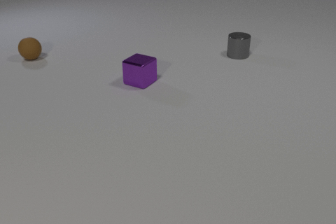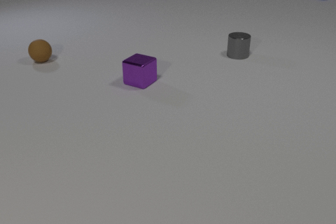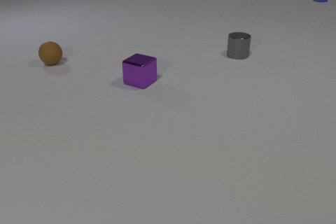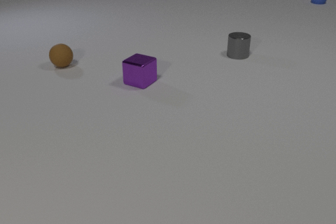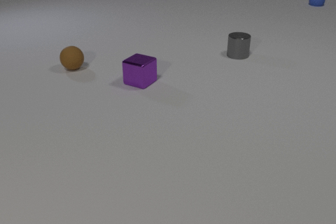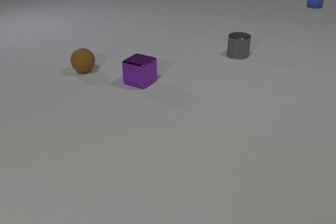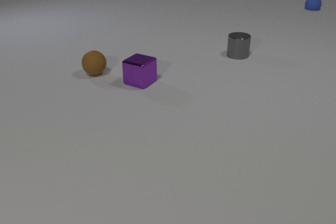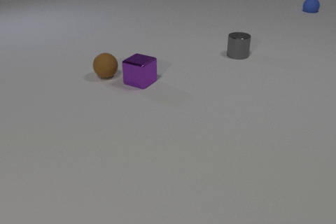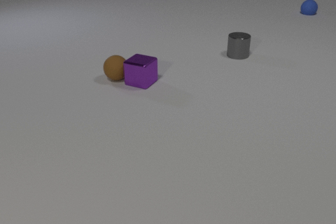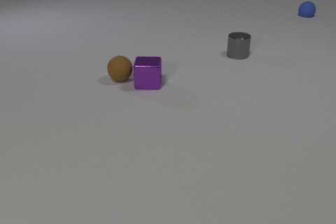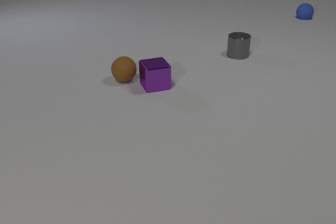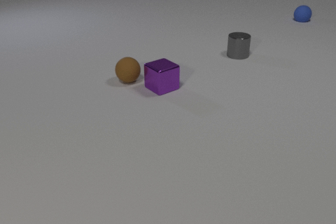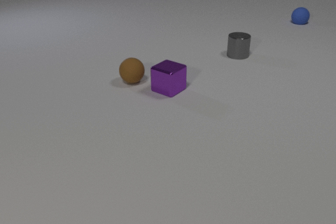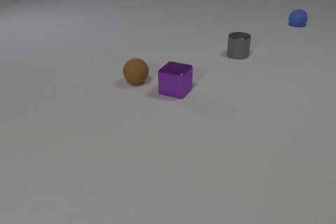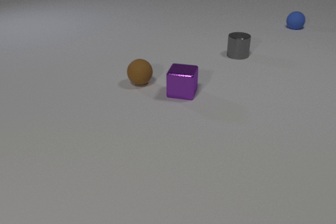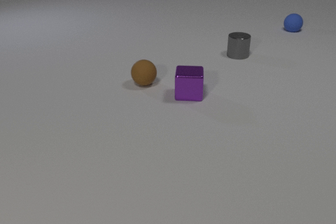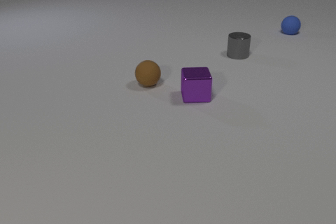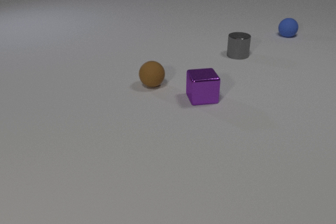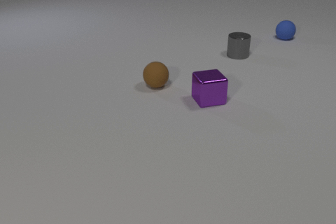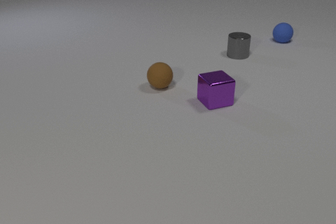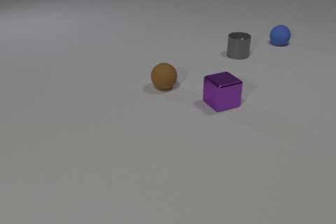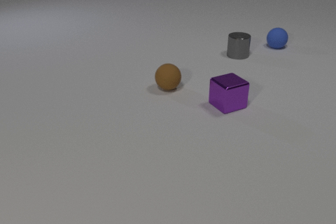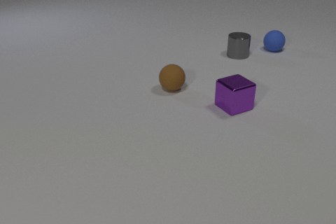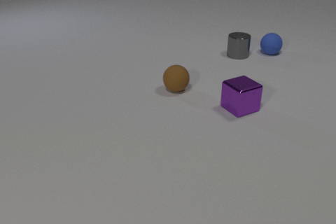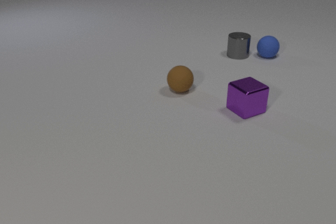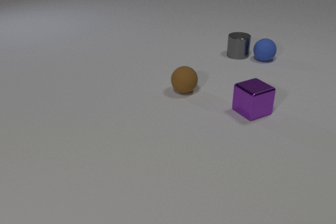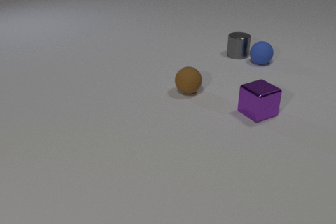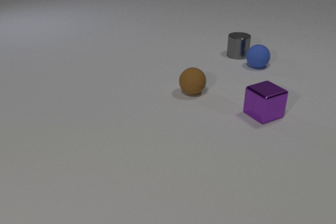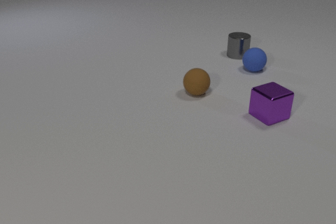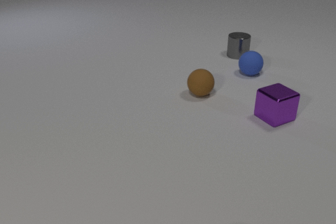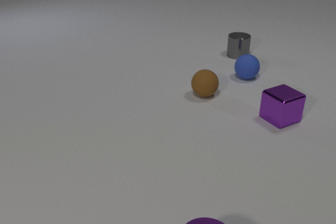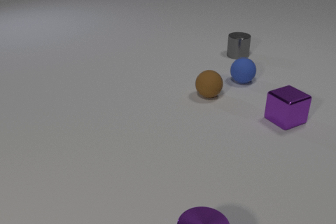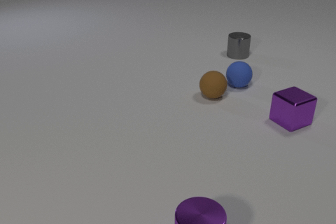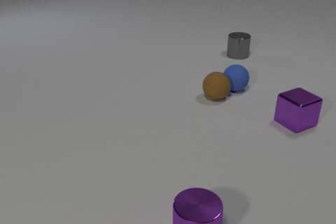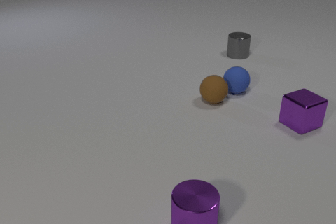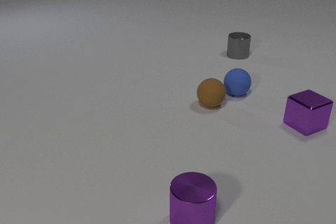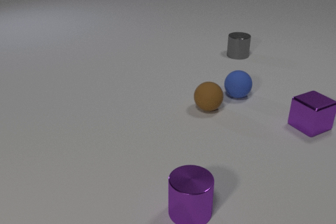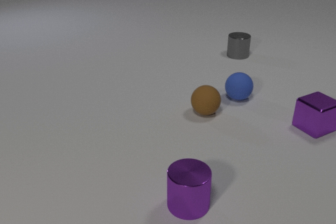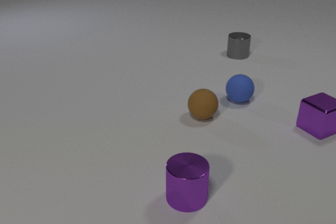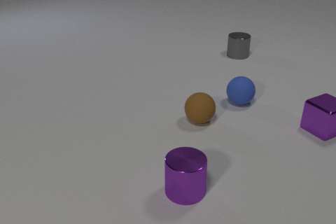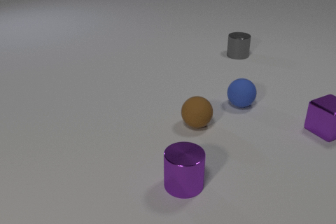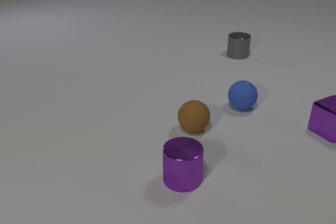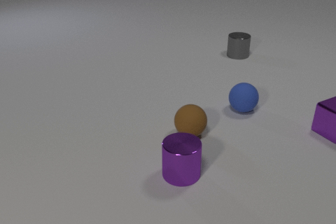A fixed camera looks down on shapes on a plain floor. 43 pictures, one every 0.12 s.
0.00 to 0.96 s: The brown rubber sphere rolls to the right and toward the camera. The blue rubber sphere rolls toward the camera. The brown rubber sphere and the purple metal cube collide.
0.96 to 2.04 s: The brown rubber sphere rolls to the right and toward the camera. The purple metal cube slides to the right and toward the camera, spins counterclockwise seen from above by about 120 degrees, its near face sliding to the right. The blue rubber sphere rolls toward the camera.
2.04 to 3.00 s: The brown rubber sphere rolls to the right and toward the camera. The purple metal cube slides to the right, spins so that its near face slides to the right, counterclockwise seen from above. The blue rubber sphere rolls toward the camera.
3.00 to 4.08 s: The brown rubber sphere rolls to the right and toward the camera. The purple metal cube slides to the right. The blue rubber sphere rolls toward the camera. The purple metal cylinder comes in at the bottom edge, slides away from the camera. The brown rubber sphere and the blue rubber sphere collide.
4.08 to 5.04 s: The brown rubber sphere rolls toward the camera. The purple metal cube slides to the right. The blue rubber sphere rolls toward the camera. The purple metal cylinder slides away from the camera.
What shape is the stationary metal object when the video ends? cylinder.
What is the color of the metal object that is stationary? gray.
Are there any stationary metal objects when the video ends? yes.
